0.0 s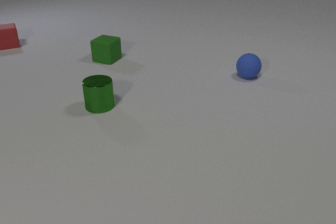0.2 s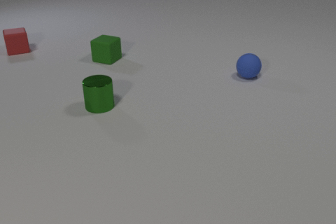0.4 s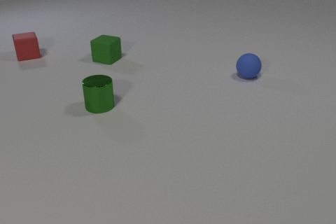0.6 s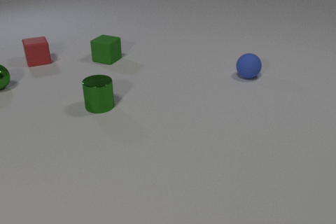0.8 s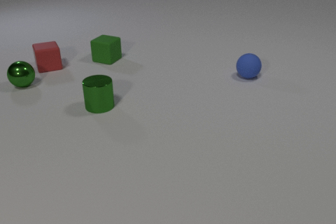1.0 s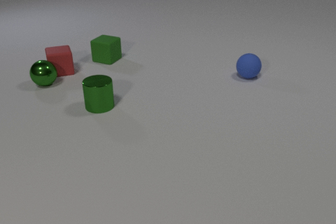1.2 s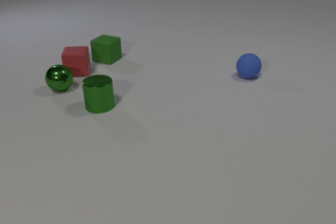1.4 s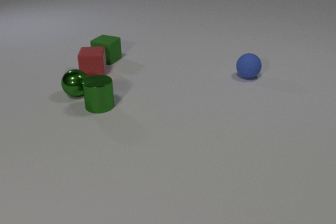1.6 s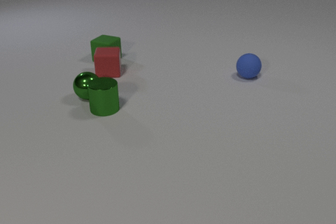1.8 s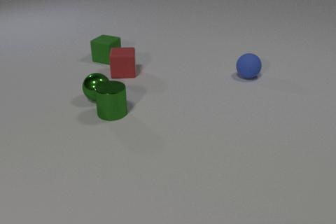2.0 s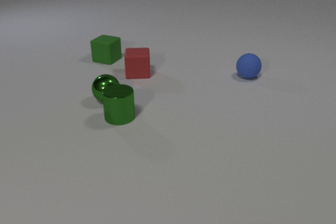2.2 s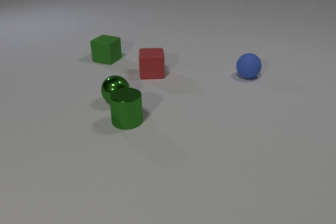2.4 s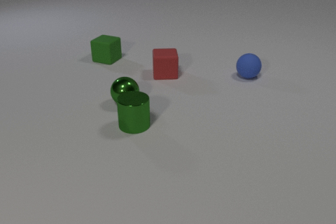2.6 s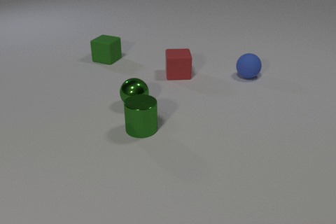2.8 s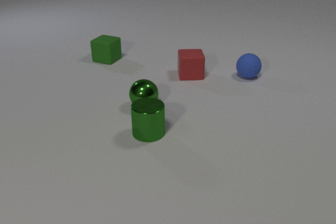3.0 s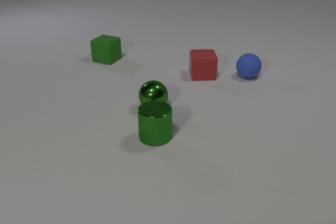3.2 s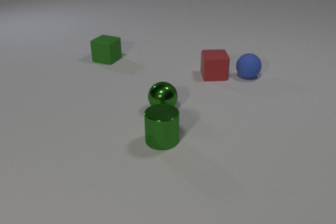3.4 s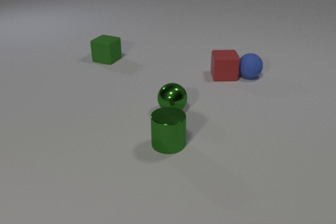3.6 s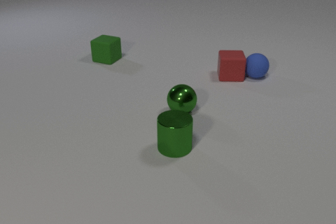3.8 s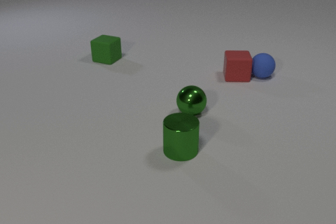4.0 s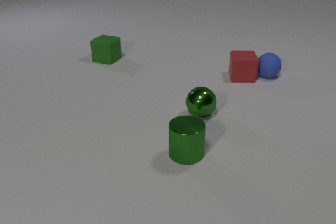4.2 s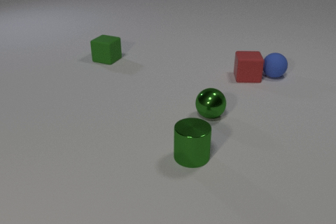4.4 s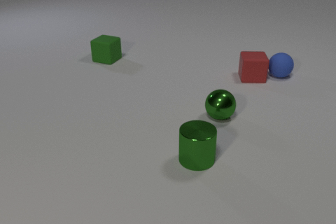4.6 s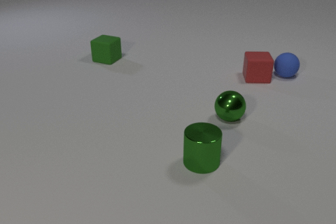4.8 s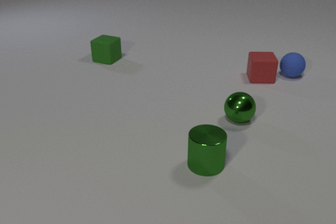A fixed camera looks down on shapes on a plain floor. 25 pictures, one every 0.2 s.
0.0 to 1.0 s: The green metal sphere comes in at the left edge, rolls to the right. The red rubber cube slides toward the camera and to the right. The green metal sphere and the red rubber cube collide.
1.0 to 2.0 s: The green metal sphere rolls to the right and toward the camera. The red rubber cube slides to the right. The green metal cylinder slides toward the camera and to the right. The green metal sphere and the green metal cylinder collide.
2.0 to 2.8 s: The green metal sphere rolls to the right and toward the camera. The red rubber cube slides to the right. The green metal cylinder slides toward the camera and to the right.
2.8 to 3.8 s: The green metal sphere rolls to the right. The red rubber cube slides to the right. The green metal cylinder slides to the right and toward the camera. The blue rubber sphere rolls to the right. The red rubber cube and the blue rubber sphere collide.
3.8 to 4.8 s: The green metal sphere rolls to the right. The red rubber cube slides to the right. The green metal cylinder slides to the right and toward the camera. The blue rubber sphere rolls to the right.
What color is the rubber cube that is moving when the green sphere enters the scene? red.
Are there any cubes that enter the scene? no.
How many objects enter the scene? 1.
